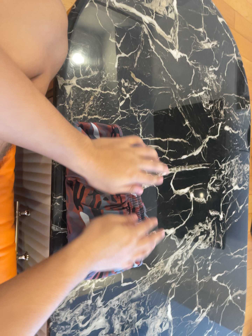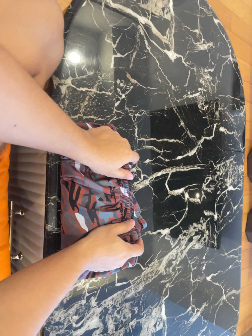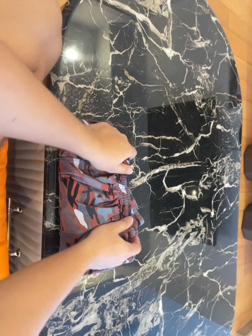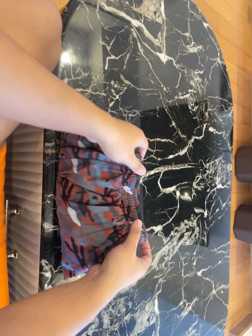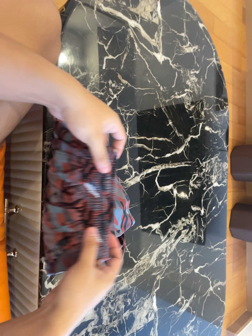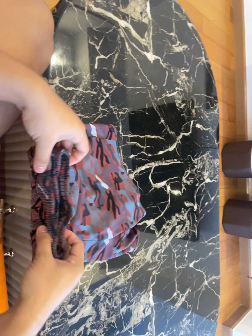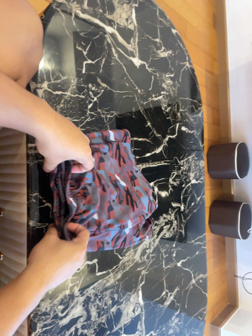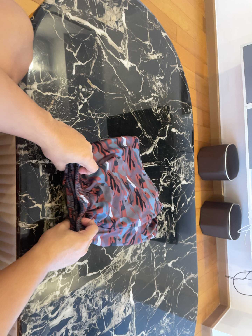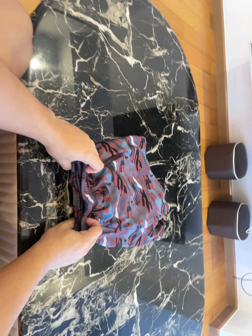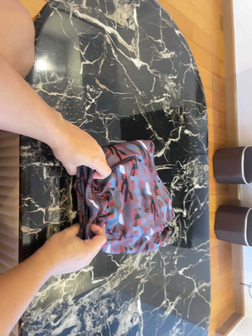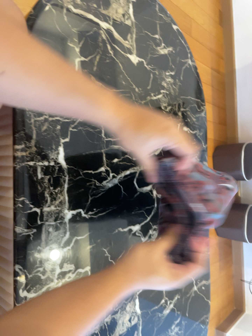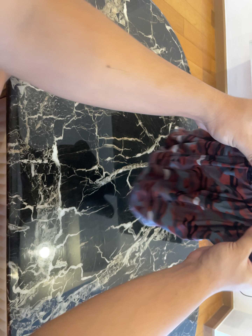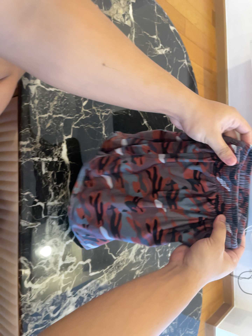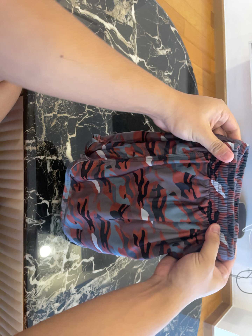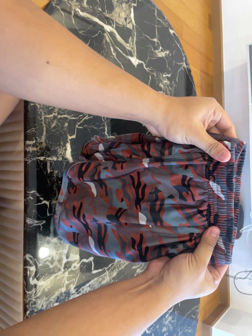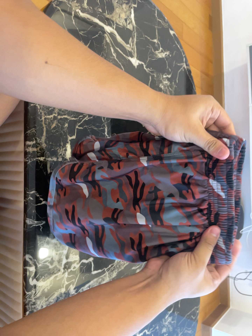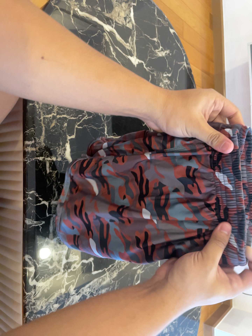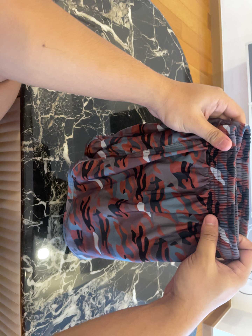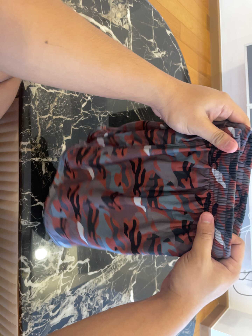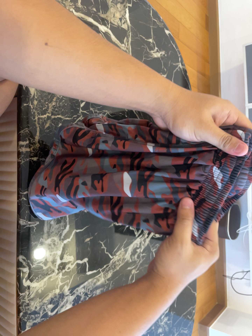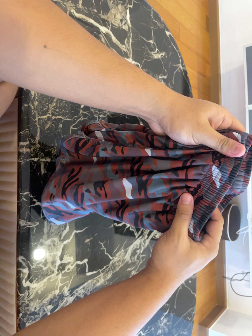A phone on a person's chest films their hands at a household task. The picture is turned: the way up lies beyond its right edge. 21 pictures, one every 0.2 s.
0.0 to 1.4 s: The scene slides to the left, as the camera pans about 10 degrees to its right. It travels backward, about 6 cm, so what stands in front gets smaller.
1.4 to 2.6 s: The camera shifts only a little, or ends up much as it began.
2.6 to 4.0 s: The camera keeps its place and its aim.
The film runs backward here.
